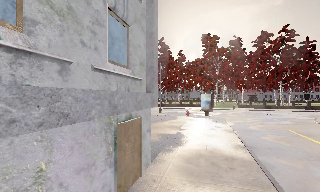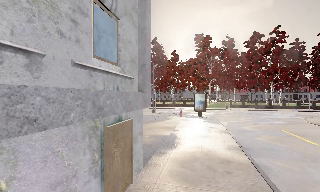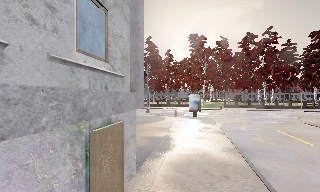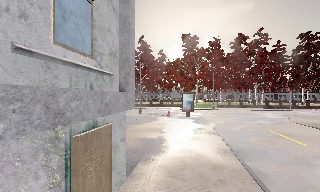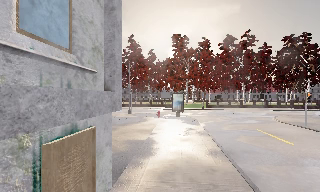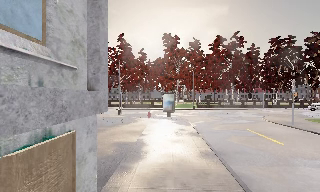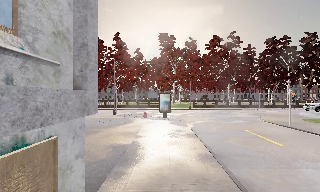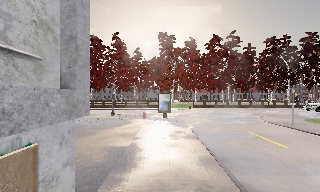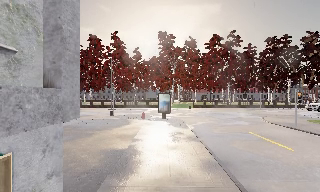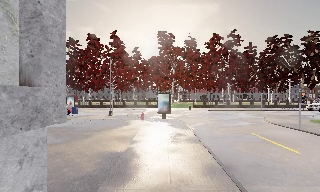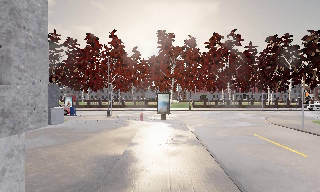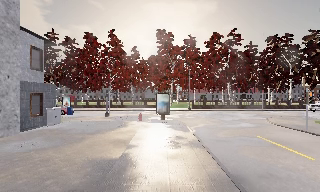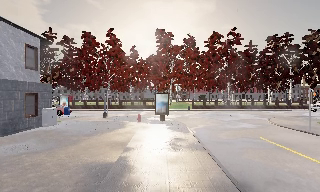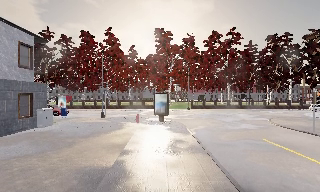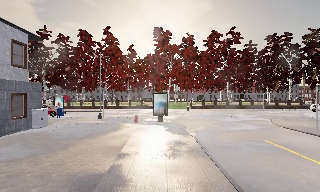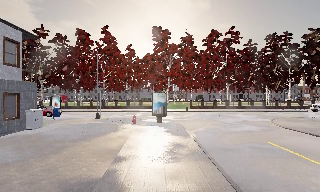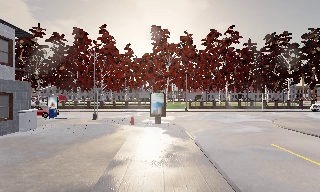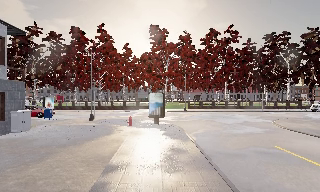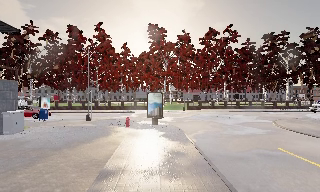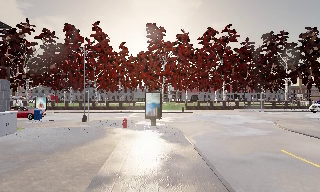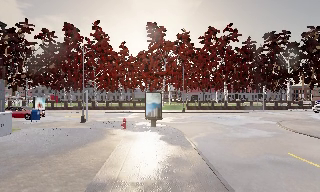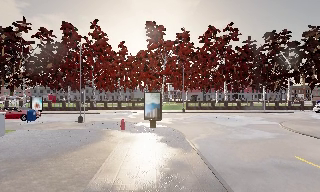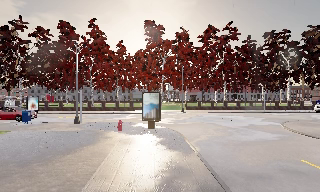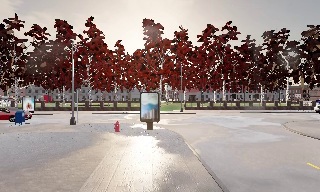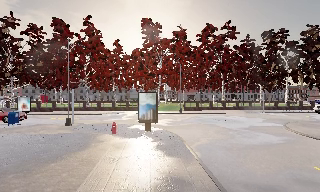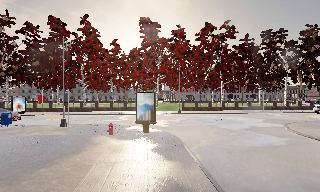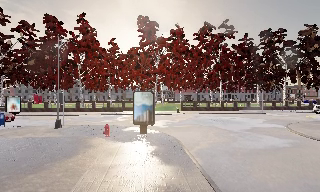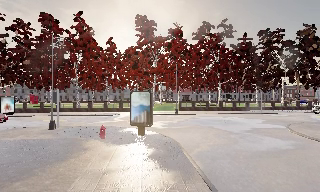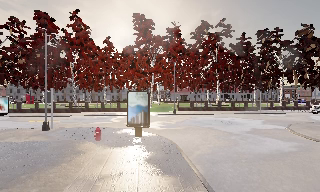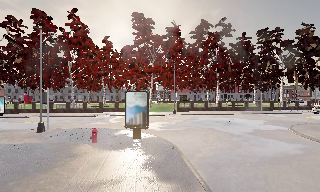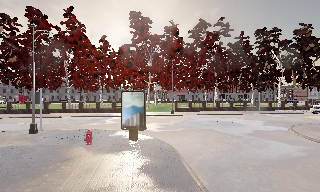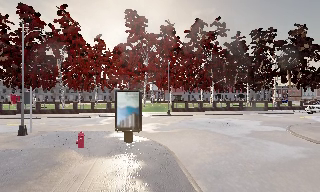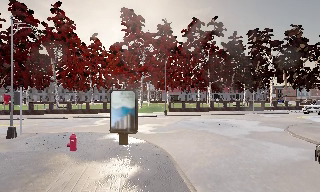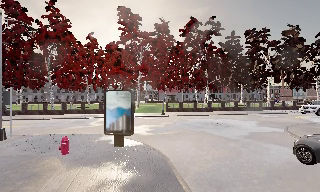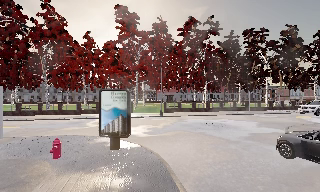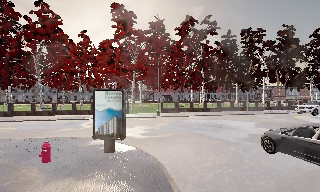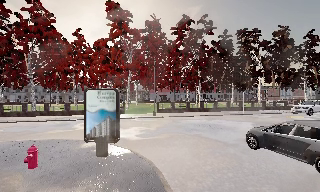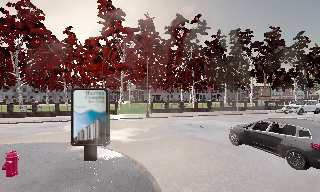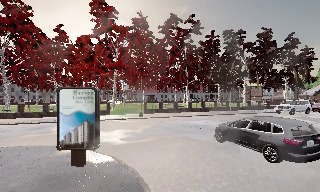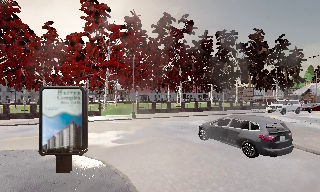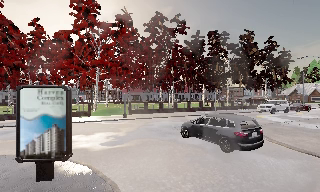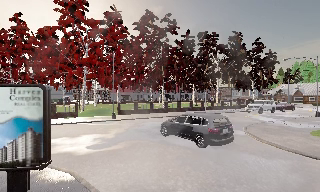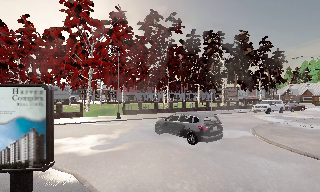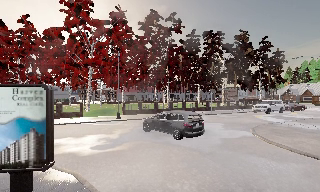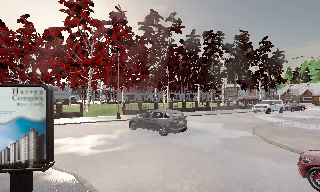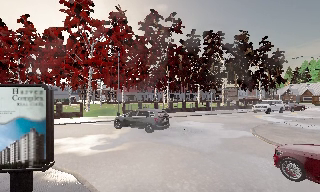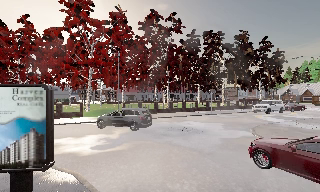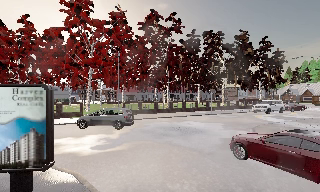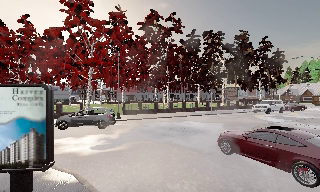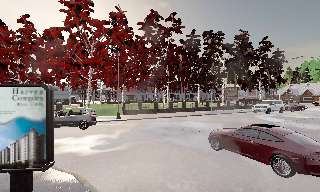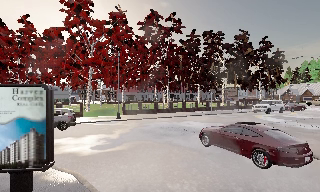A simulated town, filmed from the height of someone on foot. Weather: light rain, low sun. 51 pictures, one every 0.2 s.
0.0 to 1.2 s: The camera swings to its right by about 15 degrees, and the scene slides to the left. It travels forward, about 2 m, so what stands in front looms larger.
1.2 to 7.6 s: The camera pans to its right, which is clockwise from overhead, by about 20 degrees. It travels forward, about 12 m, so what stands in front looms larger.
7.6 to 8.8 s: The camera travels forward, about 1 m, so what stands in front looms larger. It loses speed.
8.8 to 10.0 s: The camera keeps its place and its aim.
The film runs forward here.
